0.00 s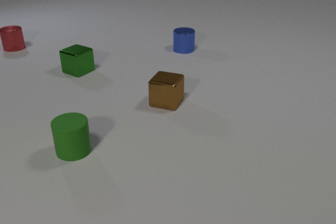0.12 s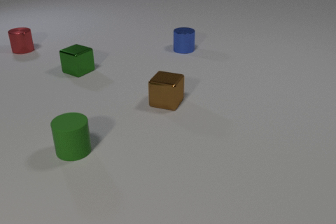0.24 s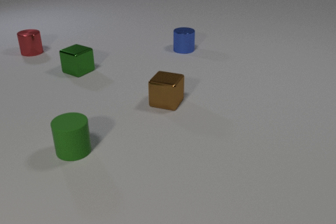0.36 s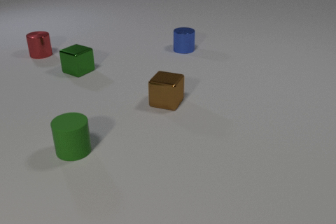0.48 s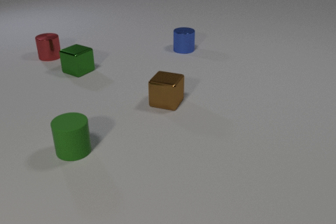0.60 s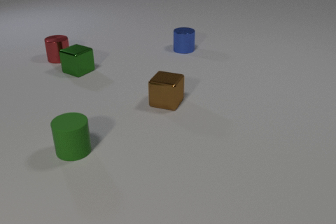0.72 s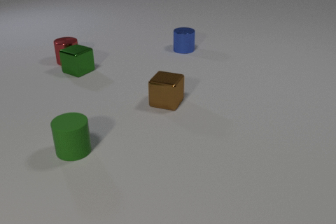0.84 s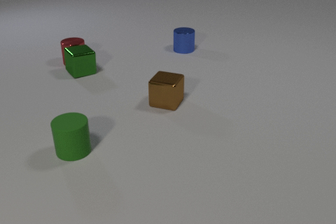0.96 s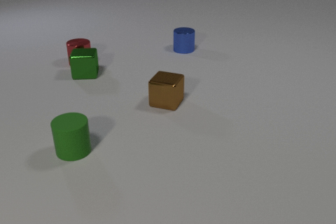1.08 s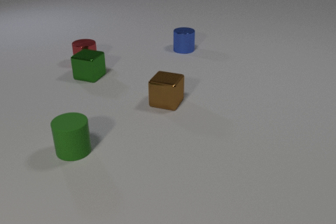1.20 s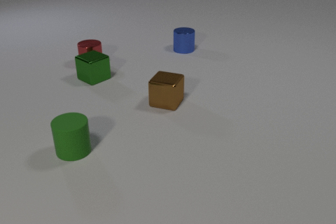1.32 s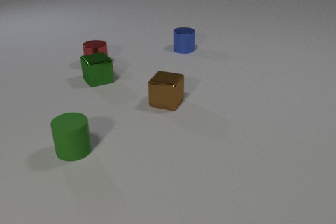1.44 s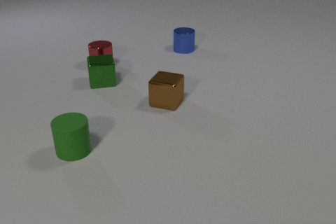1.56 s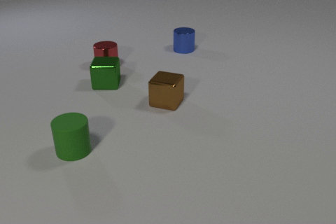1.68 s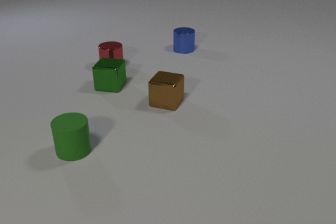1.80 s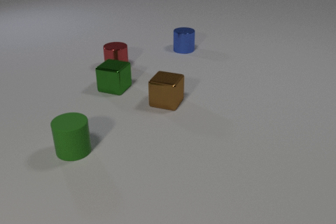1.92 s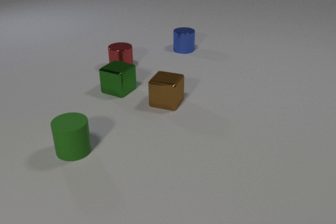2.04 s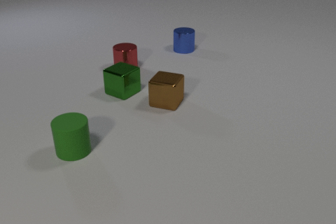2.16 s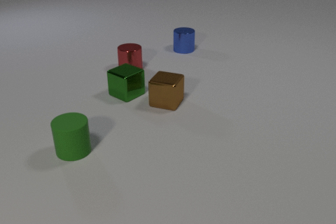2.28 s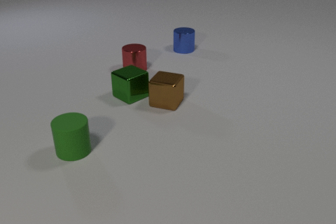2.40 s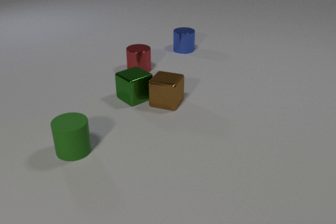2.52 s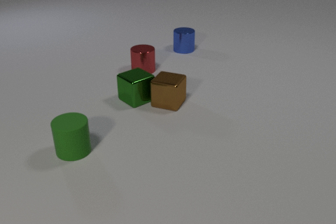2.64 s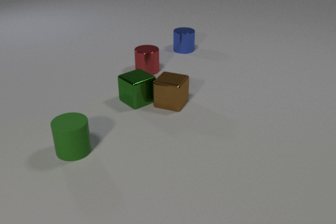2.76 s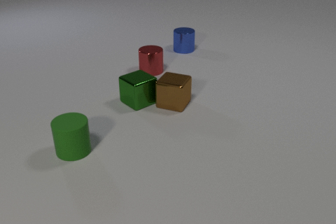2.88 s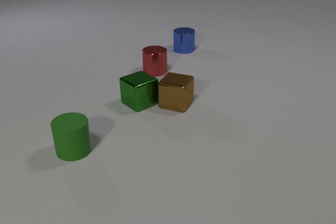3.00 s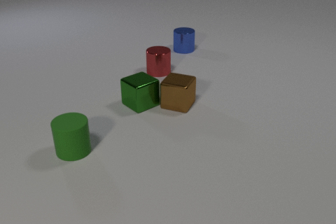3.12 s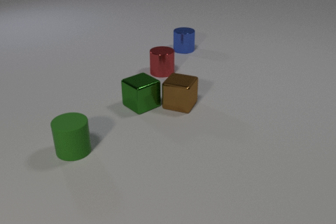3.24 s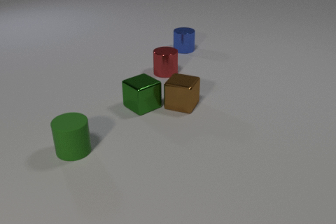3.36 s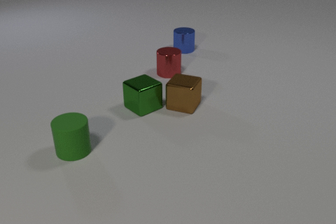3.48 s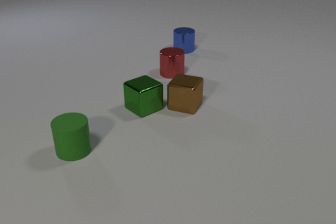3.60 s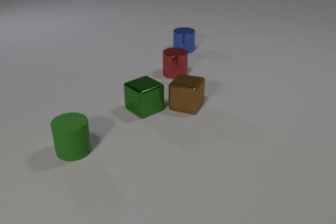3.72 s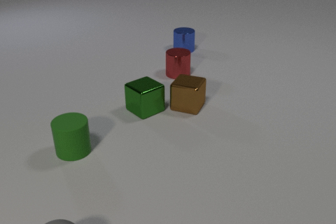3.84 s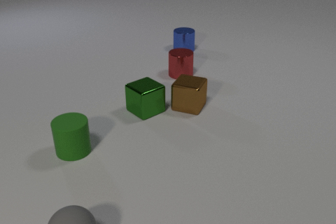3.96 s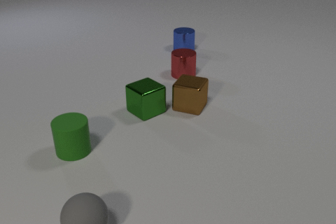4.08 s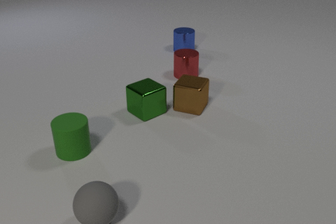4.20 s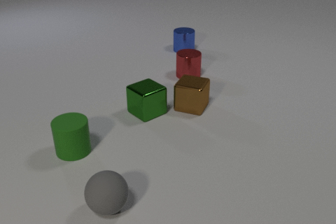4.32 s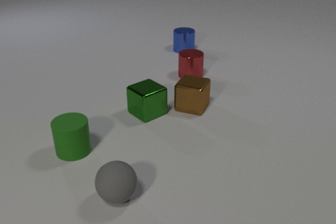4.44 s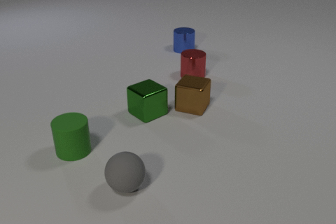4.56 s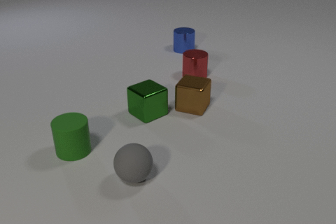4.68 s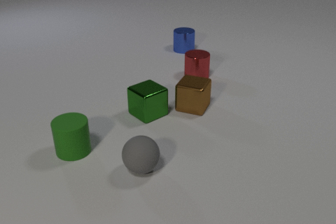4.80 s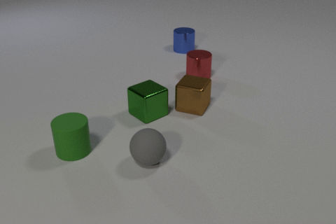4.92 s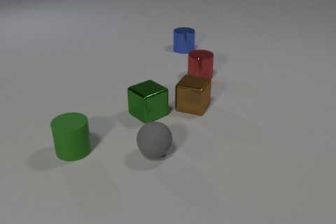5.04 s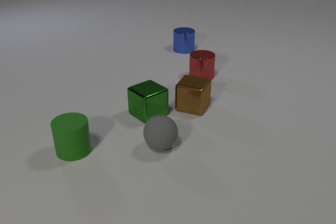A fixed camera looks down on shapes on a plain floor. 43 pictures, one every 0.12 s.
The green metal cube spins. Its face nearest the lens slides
to the left.
The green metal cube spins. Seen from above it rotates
clockwise.
0.00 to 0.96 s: The red metal cylinder slides toward the camera and to the right. The green metal cube slides toward the camera and to the right, spins clockwise seen from above by about 60 degrees, its near face sliding to the left. The red metal cylinder and the green metal cube collide.
0.96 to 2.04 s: The red metal cylinder slides to the right and toward the camera. The green metal cube slides toward the camera and to the right, spins so that its near face slides to the left, clockwise seen from above.
2.04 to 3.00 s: The red metal cylinder slides to the right. The green metal cube slides toward the camera and to the right. The brown metal cube slides to the right. The green metal cube and the brown metal cube collide.
3.00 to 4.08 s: The red metal cylinder slides to the right. The green metal cube slides toward the camera. The gray rubber sphere comes in at the bottom edge, rolls away from the camera and to the right. The brown metal cube slides to the right.
4.08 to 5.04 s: The red metal cylinder slides to the right. The gray rubber sphere rolls away from the camera and to the right.
How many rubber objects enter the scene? 1.
What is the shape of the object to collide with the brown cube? cube.
How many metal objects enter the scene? 0.
